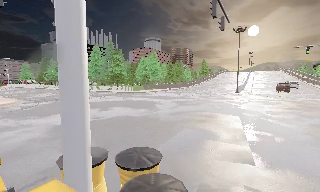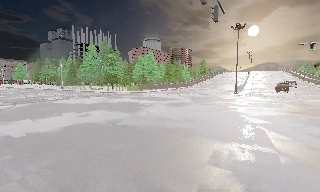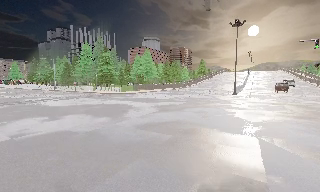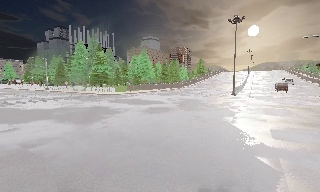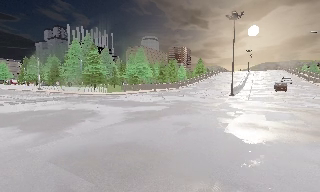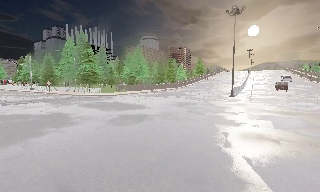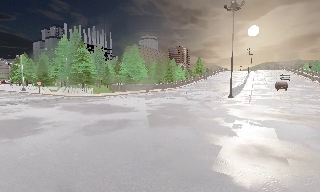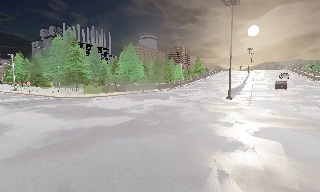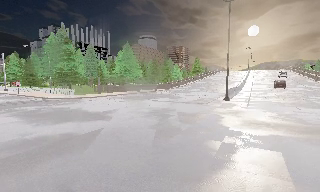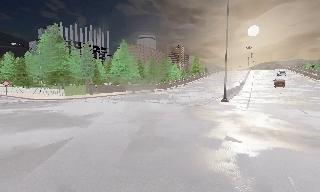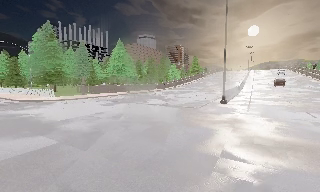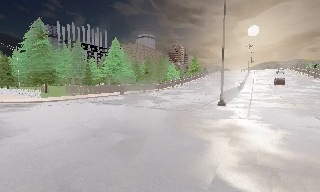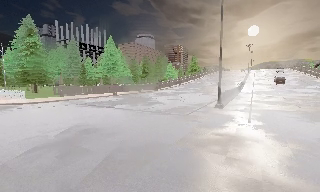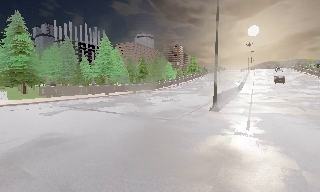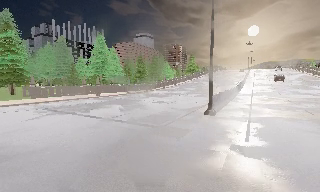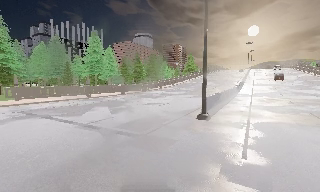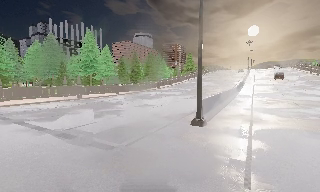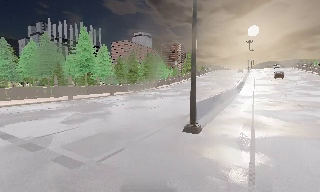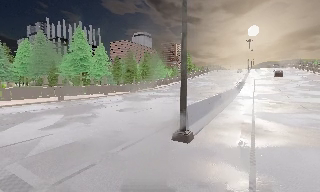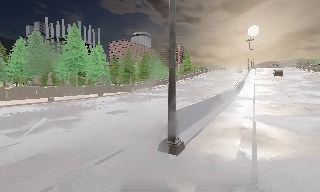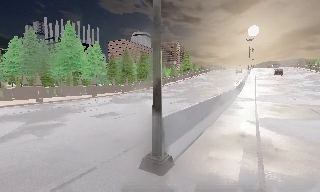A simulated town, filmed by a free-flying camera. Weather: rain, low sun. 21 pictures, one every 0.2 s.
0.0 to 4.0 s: The camera travels forward and to its right, about 30 m, so what stands in front looms larger.
The film runs forward here.
